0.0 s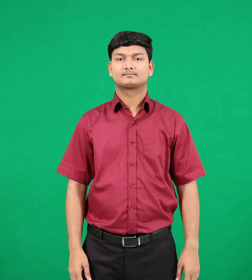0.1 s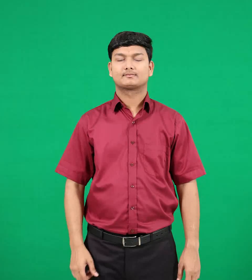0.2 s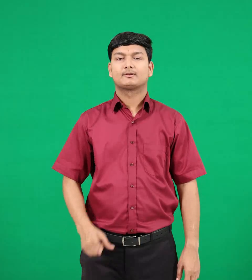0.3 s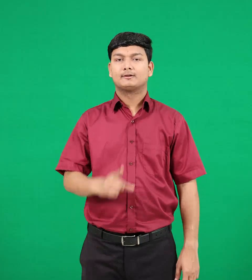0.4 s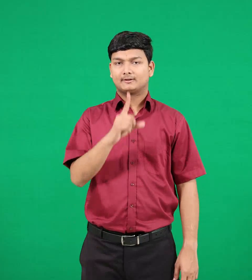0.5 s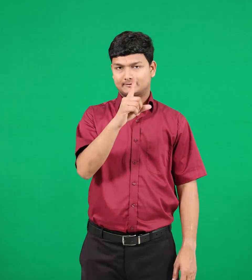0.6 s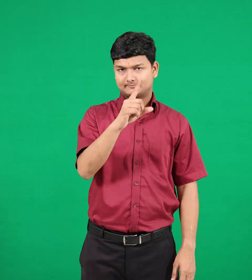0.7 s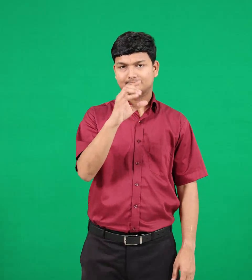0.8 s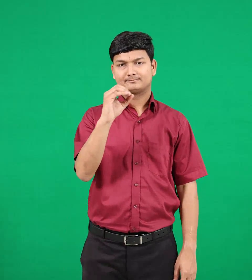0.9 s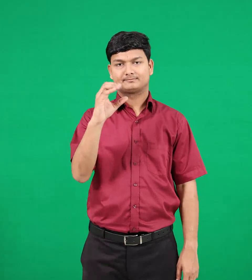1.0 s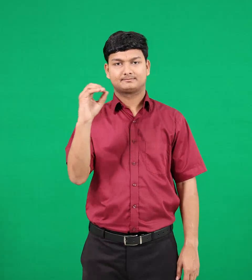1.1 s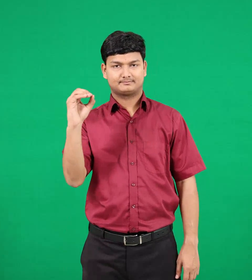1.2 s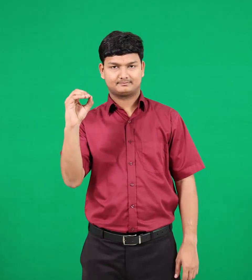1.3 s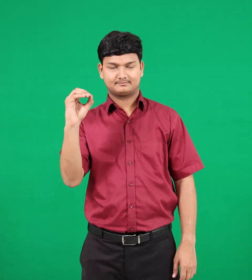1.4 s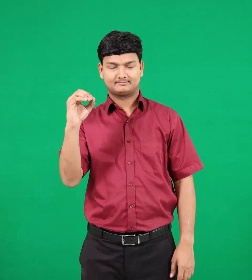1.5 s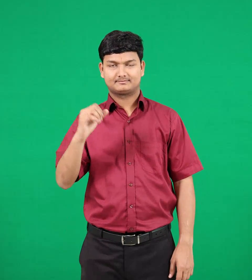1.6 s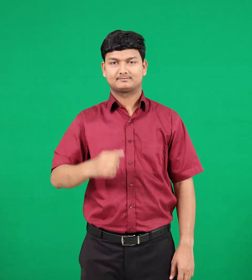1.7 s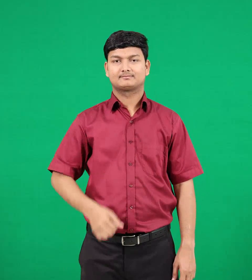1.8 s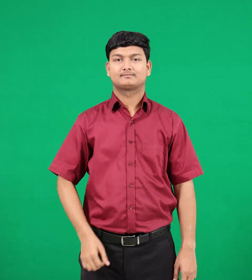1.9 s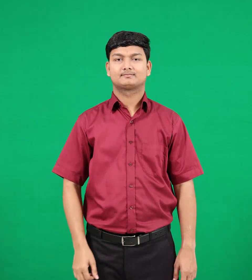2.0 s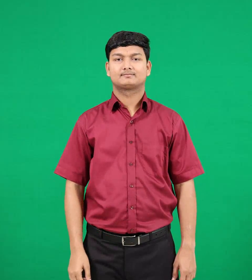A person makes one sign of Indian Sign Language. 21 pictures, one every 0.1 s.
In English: one hundred
